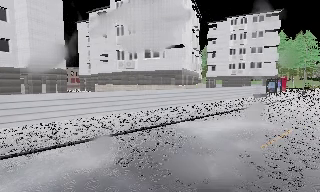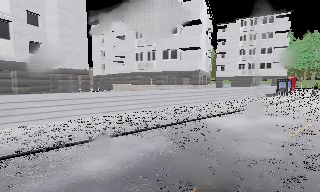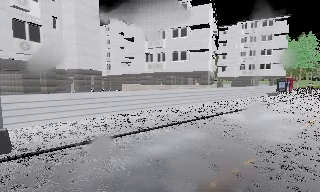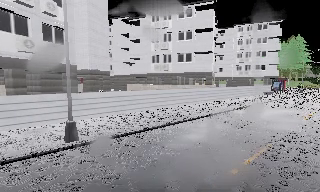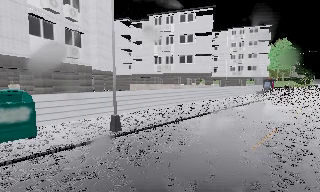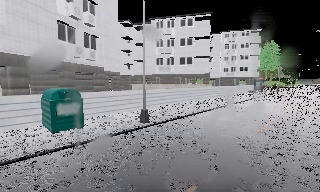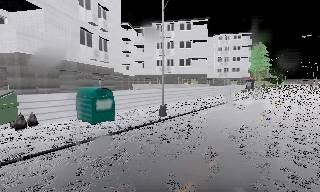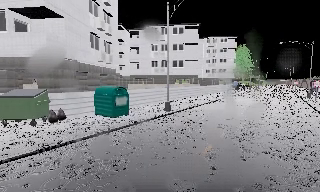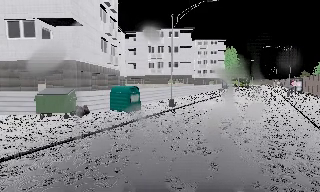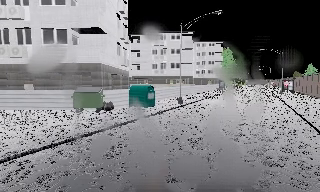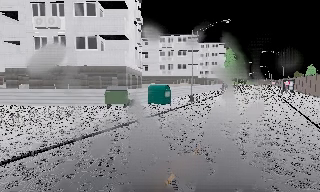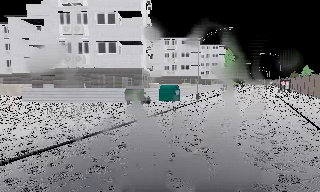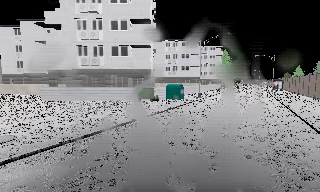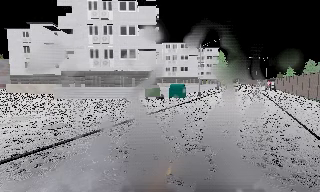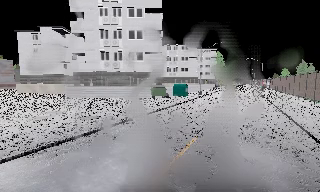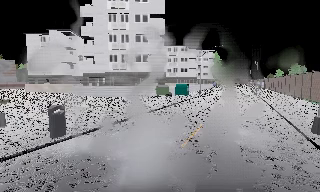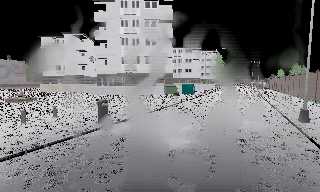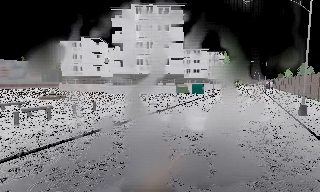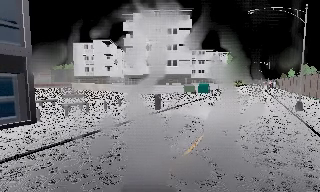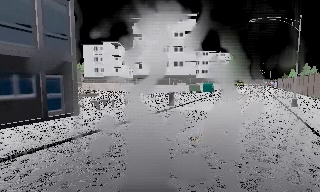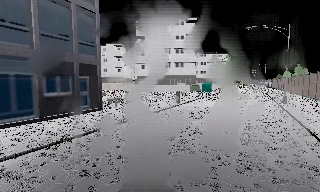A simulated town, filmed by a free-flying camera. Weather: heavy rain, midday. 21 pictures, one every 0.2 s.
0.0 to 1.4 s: The camera pans to its right, which is clockwise from overhead, by about 15 degrees. It travels to its left and backward, about 14 m, so close, fixed things drift to the right.
1.4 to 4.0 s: The camera travels backward and to its left, about 30 m, so what stands in front gets smaller.
The film runs backward here.
